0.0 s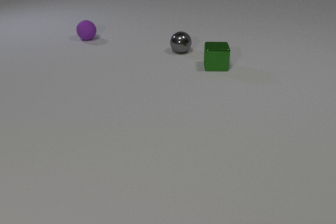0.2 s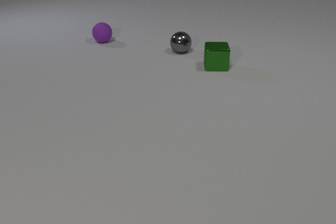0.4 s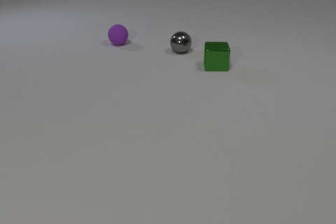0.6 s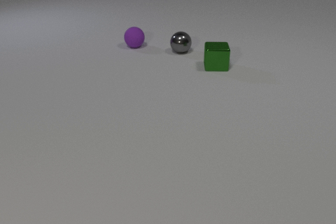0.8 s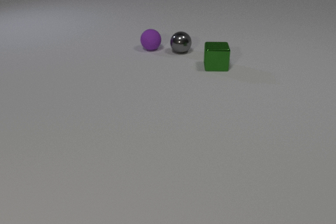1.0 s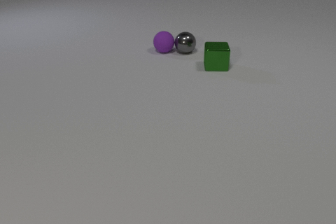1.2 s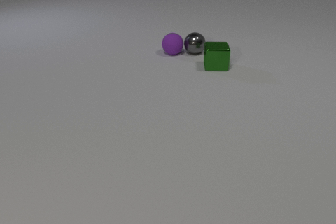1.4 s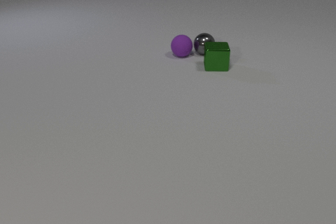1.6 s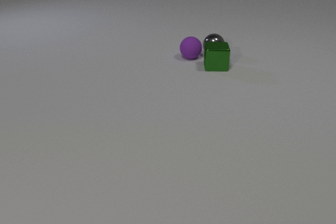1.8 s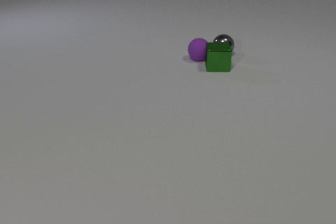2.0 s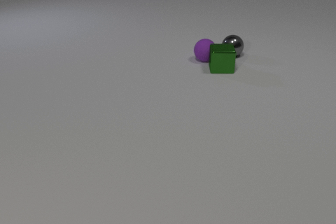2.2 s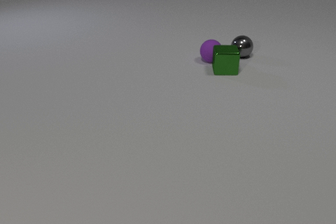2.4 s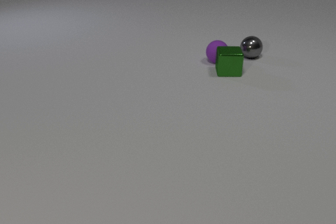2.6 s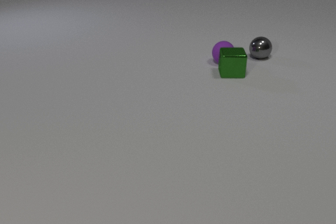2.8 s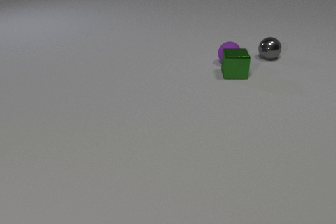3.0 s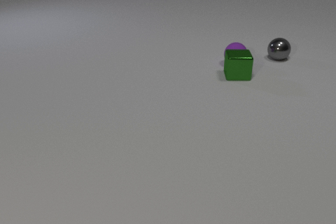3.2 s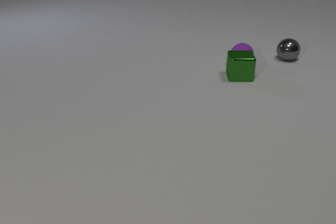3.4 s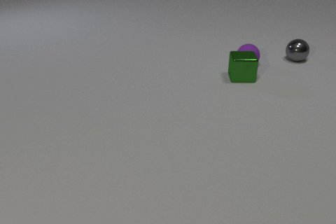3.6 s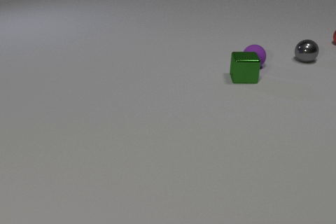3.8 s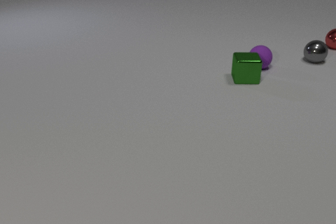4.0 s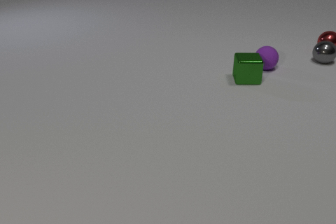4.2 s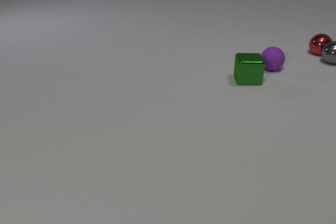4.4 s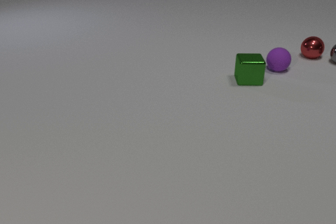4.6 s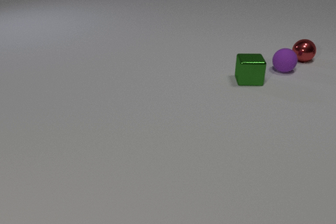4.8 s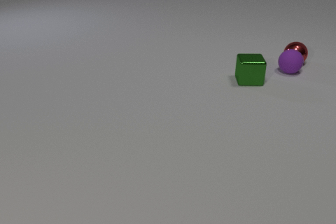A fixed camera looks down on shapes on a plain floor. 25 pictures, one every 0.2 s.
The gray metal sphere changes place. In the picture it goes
to the right.
The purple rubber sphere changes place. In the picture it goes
to the right.
0.0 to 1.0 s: The purple rubber sphere rolls to the right and toward the camera. The gray metal sphere rolls to the right. The purple rubber sphere and the gray metal sphere collide.
1.0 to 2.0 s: The purple rubber sphere rolls to the right and toward the camera. The gray metal sphere rolls to the right. The green metal cube slides to the right and toward the camera. The purple rubber sphere and the green metal cube collide.
2.0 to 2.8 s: The purple rubber sphere rolls to the right. The gray metal sphere rolls to the right. The green metal cube slides to the right and toward the camera.
2.8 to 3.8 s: The purple rubber sphere rolls to the right. The gray metal sphere rolls to the right. The green metal cube slides to the right and toward the camera. The red metal sphere comes in at the right edge, rolls toward the camera and to the left.
3.8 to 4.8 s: The purple rubber sphere rolls to the right. The gray metal sphere rolls to the right, leaves at the right edge. The red metal sphere rolls toward the camera and to the left. The purple rubber sphere and the red metal sphere collide.
How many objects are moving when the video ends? 2.
What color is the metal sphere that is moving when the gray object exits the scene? red.
How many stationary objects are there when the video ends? 1.
